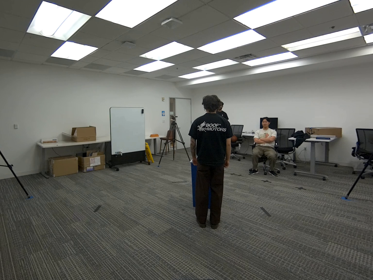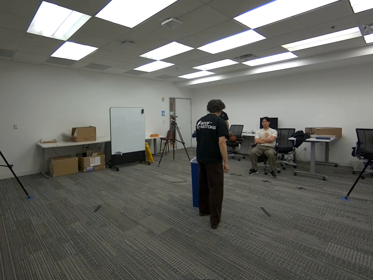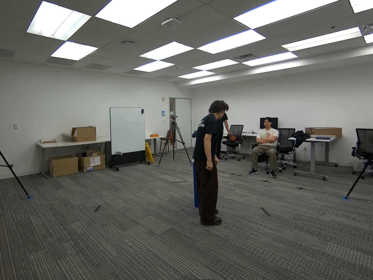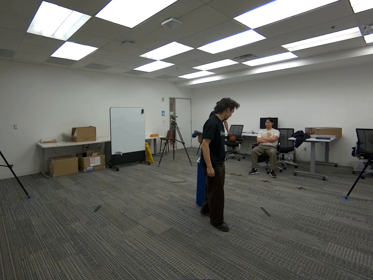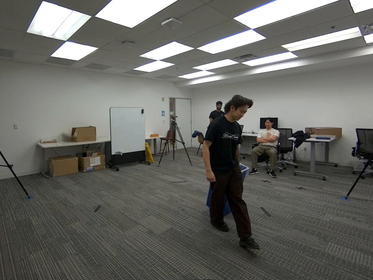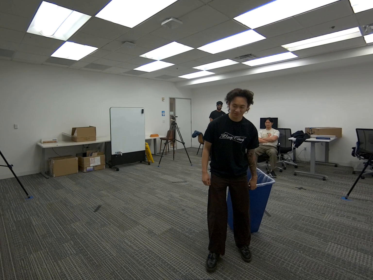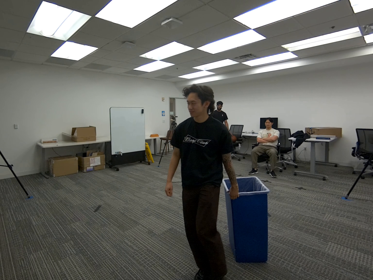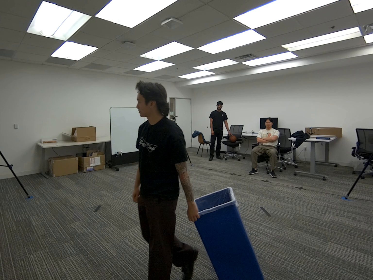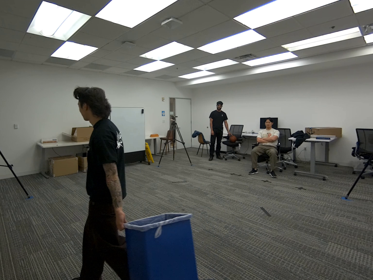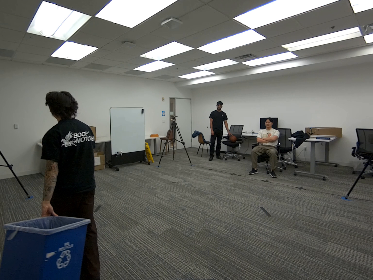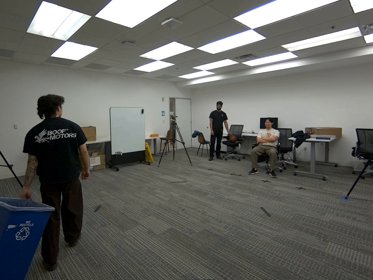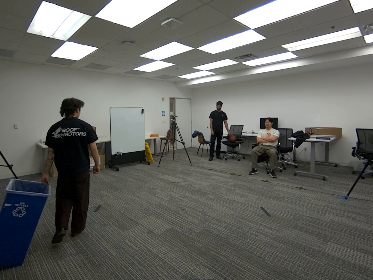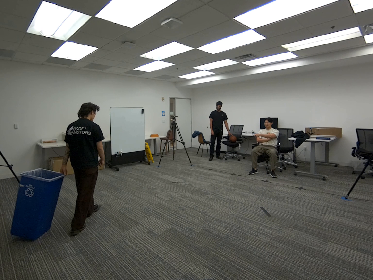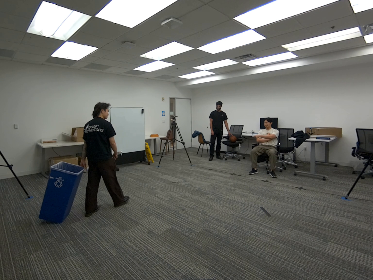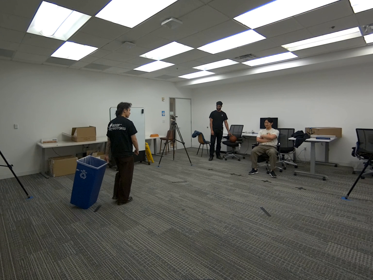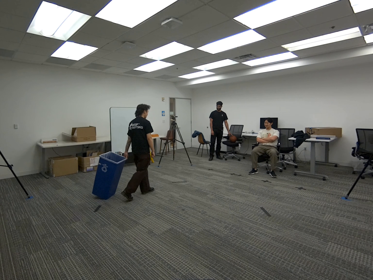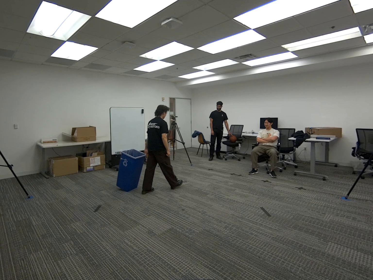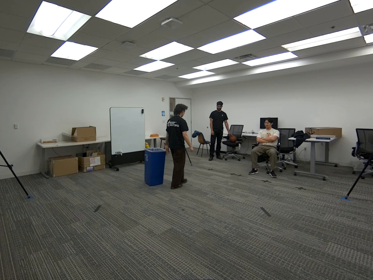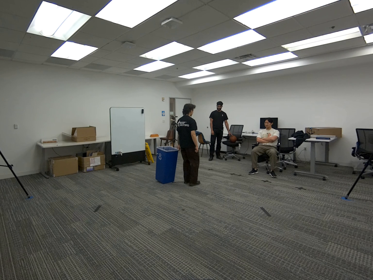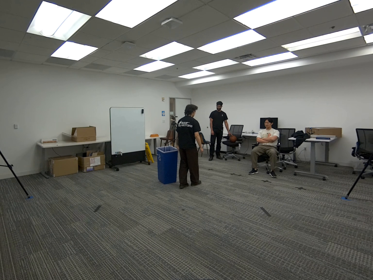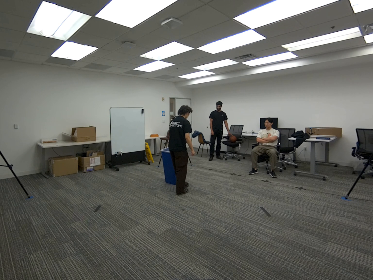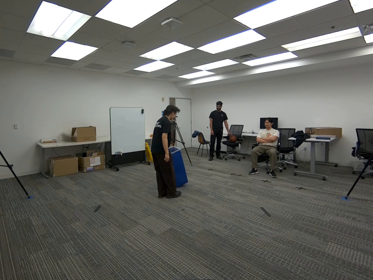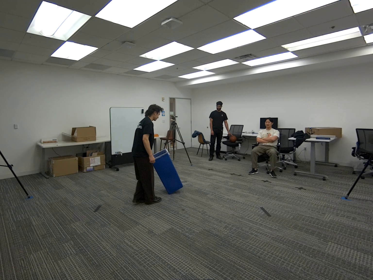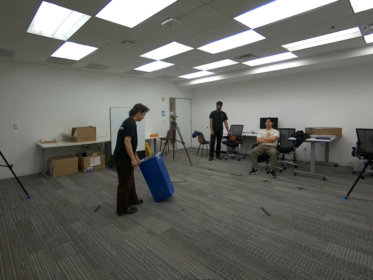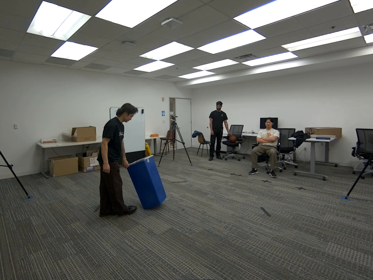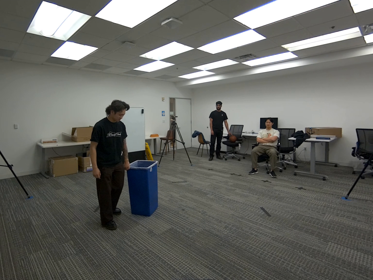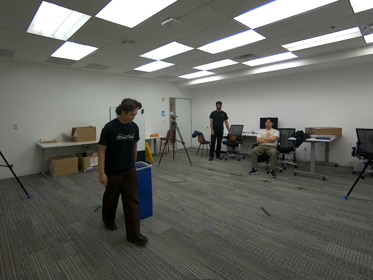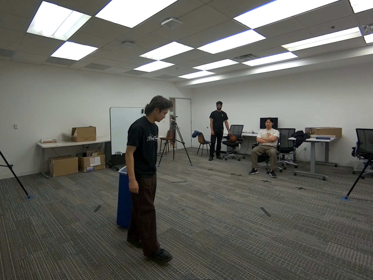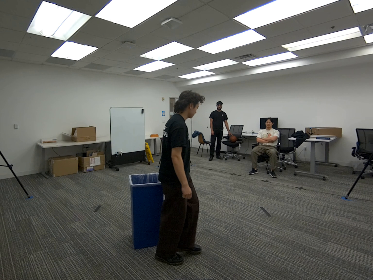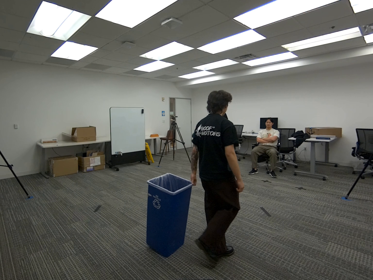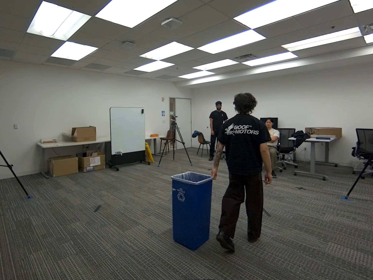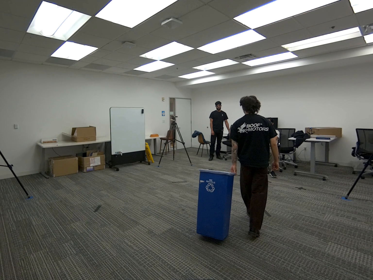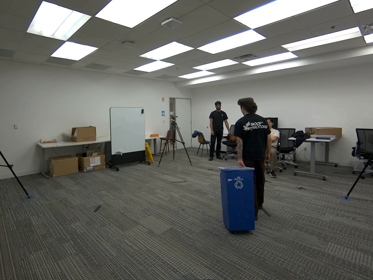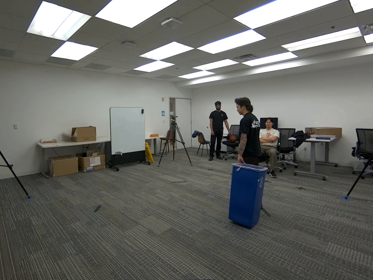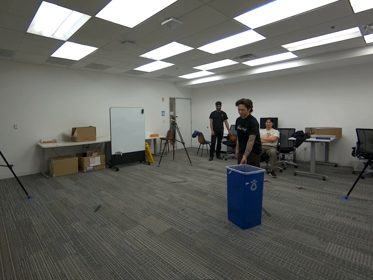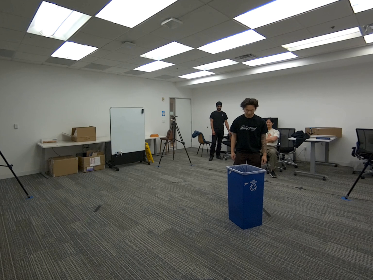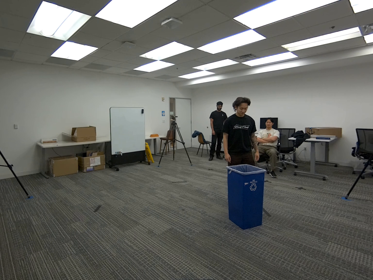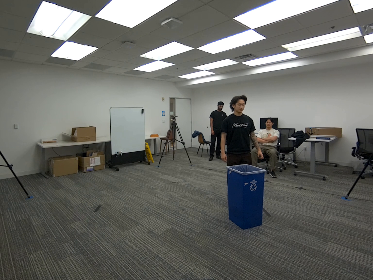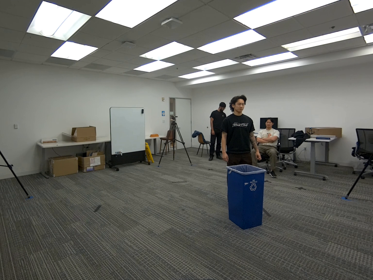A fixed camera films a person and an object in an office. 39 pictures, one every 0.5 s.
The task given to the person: Walk to the blue trash can, grasp it, and drag it continuously within the designated boundary without pausing.
